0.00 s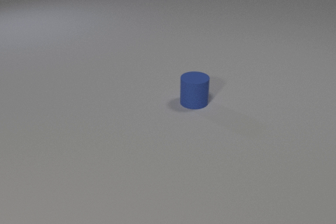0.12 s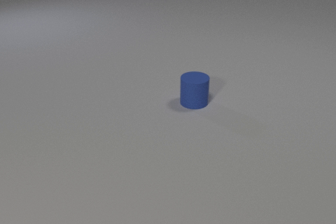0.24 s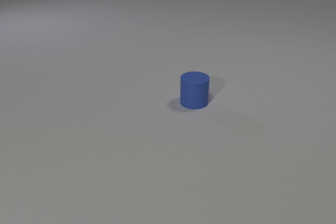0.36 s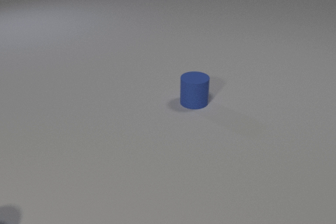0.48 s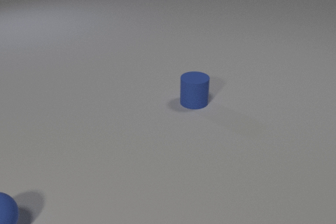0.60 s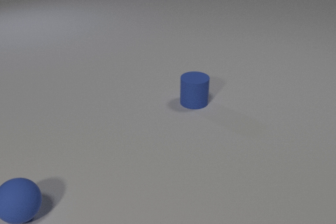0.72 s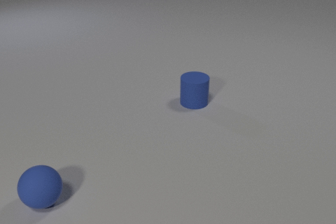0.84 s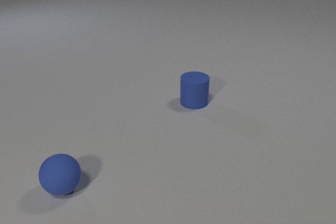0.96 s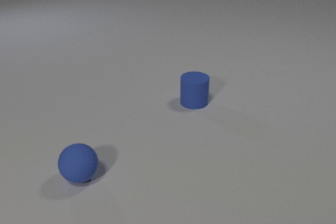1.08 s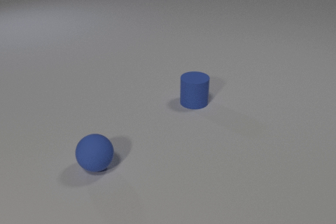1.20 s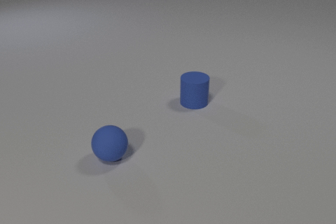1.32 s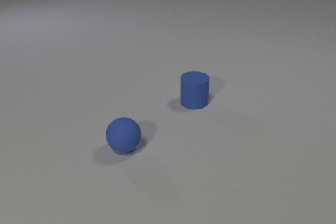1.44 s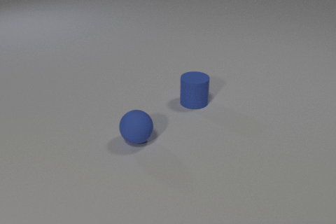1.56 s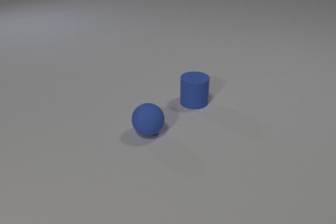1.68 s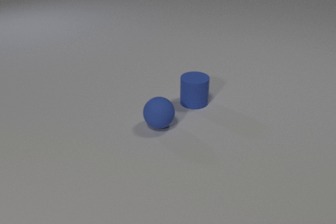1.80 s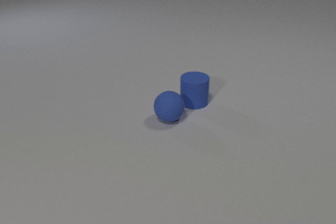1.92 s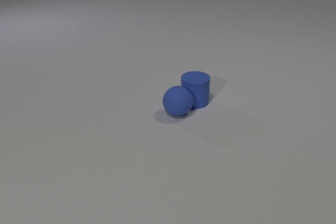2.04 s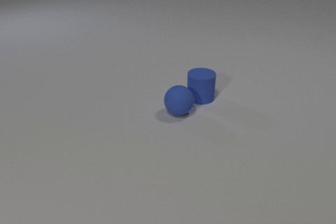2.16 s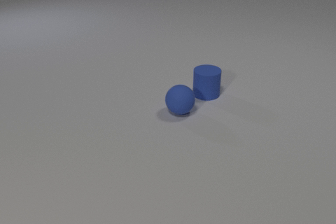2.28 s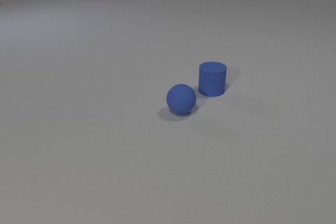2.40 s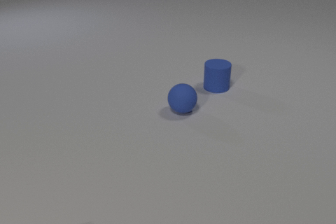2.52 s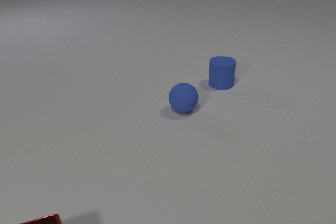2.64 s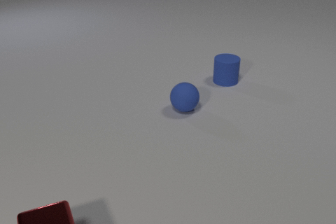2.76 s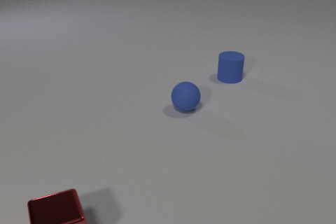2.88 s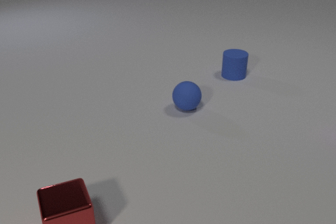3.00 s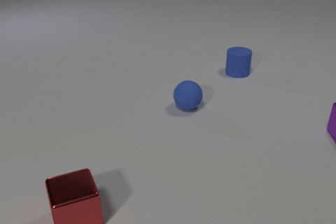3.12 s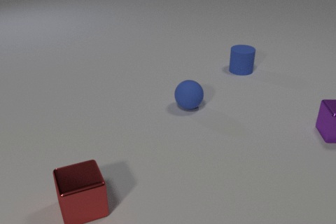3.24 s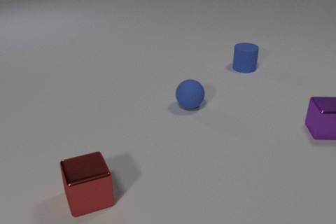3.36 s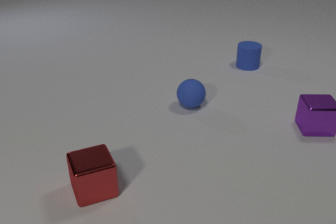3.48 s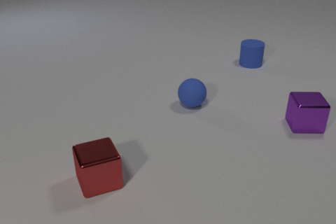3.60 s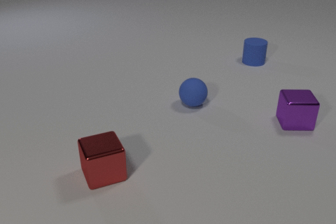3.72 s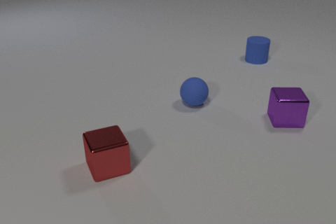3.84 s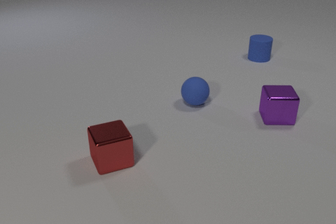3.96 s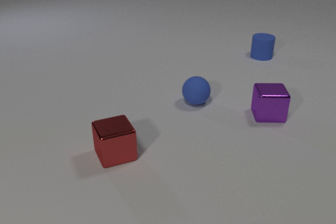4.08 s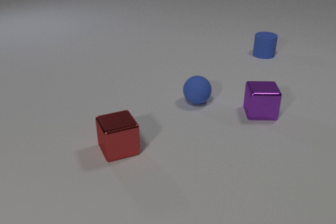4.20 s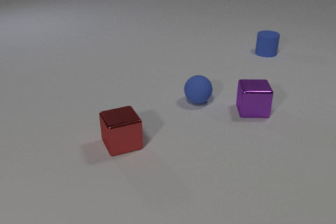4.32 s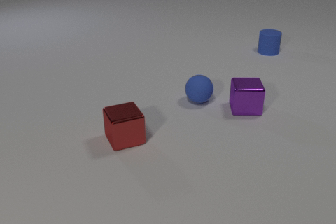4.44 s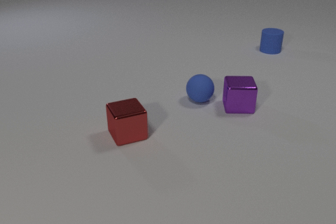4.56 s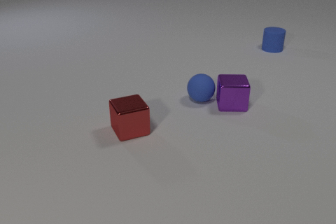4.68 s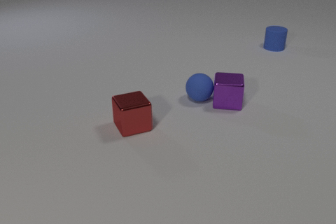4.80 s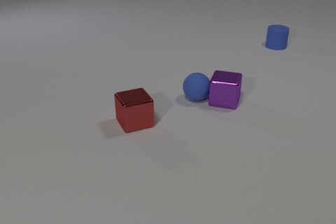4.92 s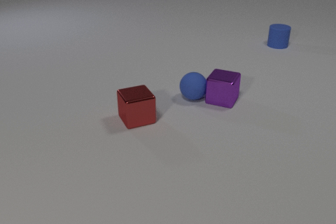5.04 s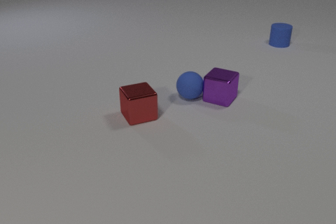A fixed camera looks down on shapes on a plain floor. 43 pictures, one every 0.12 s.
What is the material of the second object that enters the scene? metal.
What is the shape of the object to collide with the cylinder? sphere.
Are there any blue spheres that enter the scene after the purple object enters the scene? no.
0.00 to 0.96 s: The blue rubber sphere comes in at the left edge, rolls to the right and away from the camera.
0.96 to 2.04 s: The blue rubber sphere rolls away from the camera and to the right. The blue rubber cylinder slides away from the camera and to the right. The blue rubber sphere and the blue rubber cylinder collide.
2.04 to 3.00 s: The blue rubber sphere rolls away from the camera and to the right. The blue rubber cylinder slides away from the camera and to the right. The purple metal cube comes in at the right edge, slides to the left. The red metal cube comes in at the bottom edge, slides away from the camera and to the right.
3.00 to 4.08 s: The blue rubber sphere rolls away from the camera and to the right. The blue rubber cylinder slides away from the camera and to the right. The purple metal cube slides to the left. The red metal cube slides away from the camera and to the right.
4.08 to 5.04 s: The blue rubber sphere rolls away from the camera and to the left. The blue rubber cylinder slides away from the camera and to the right. The purple metal cube slides to the left and away from the camera, spins clockwise seen from above by about 30 degrees, its near face sliding to the left. The red metal cube slides away from the camera. The blue rubber sphere and the purple metal cube collide.
